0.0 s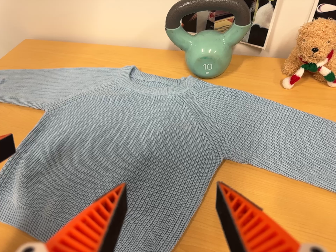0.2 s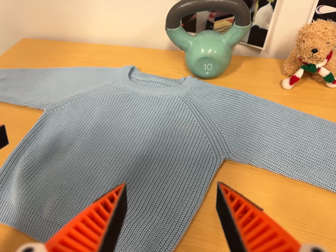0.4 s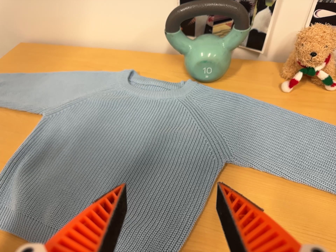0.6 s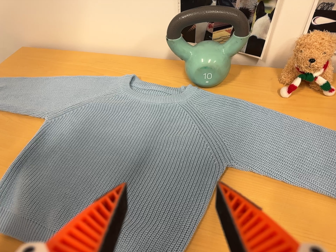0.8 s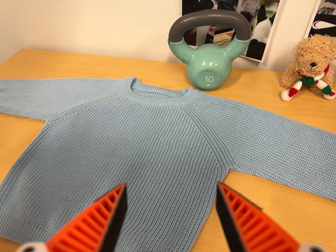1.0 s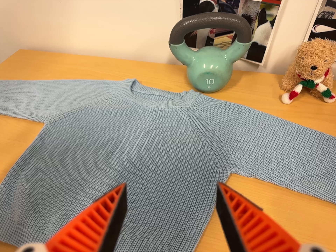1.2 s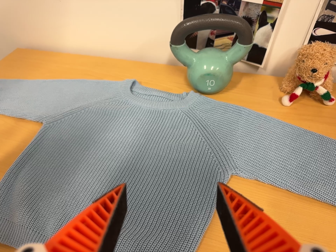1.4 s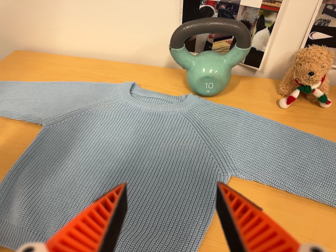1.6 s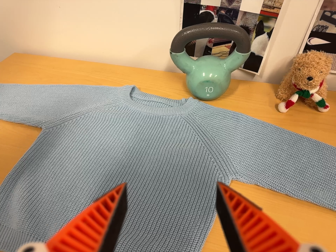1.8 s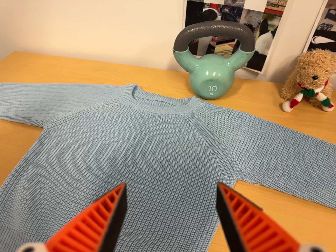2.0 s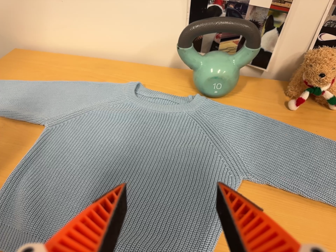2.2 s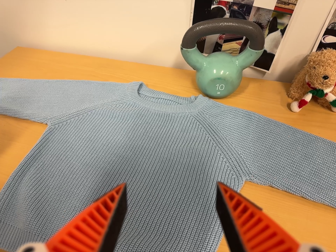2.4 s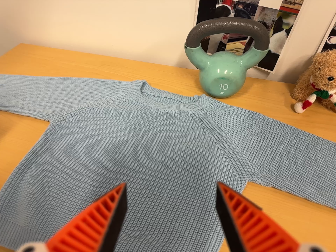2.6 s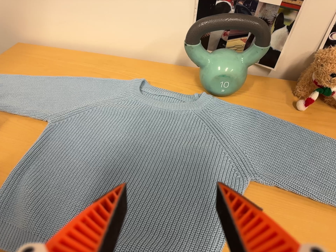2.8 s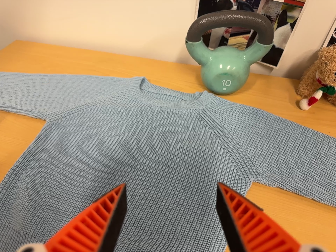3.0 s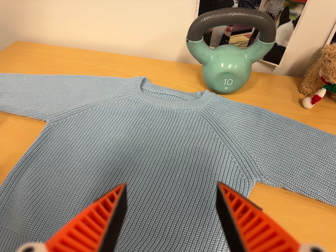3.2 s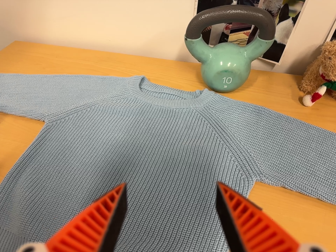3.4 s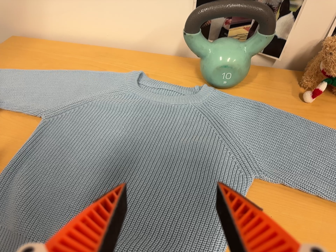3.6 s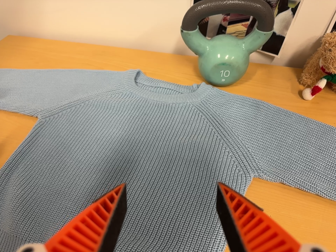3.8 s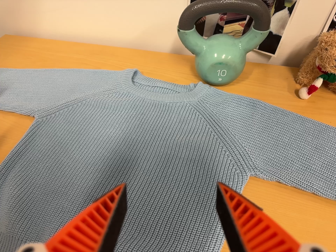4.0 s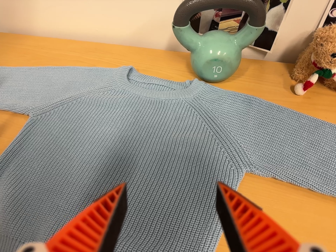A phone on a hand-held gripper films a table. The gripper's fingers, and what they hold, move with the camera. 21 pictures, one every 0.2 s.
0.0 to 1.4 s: The camera travels to its left, about 5 cm.
1.4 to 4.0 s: The camera travels forward, about 6 cm, so what stands in front looms larger.
The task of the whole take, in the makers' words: left arm across.
The film runs forward here.
